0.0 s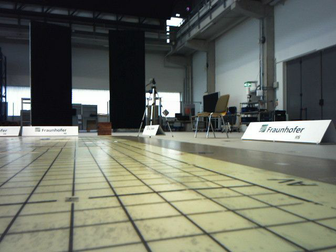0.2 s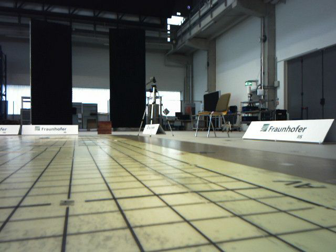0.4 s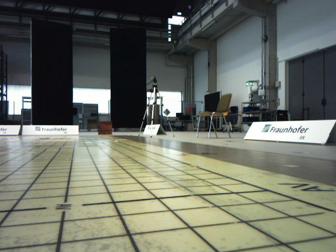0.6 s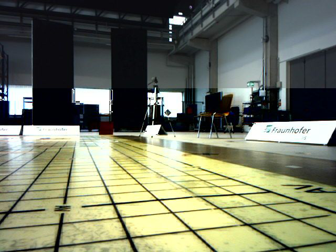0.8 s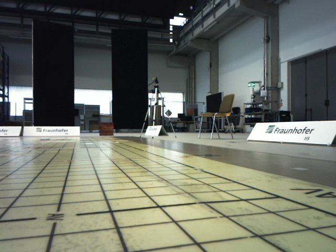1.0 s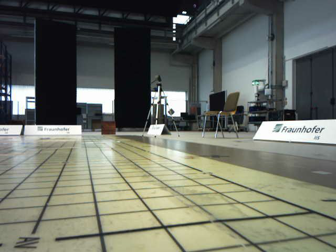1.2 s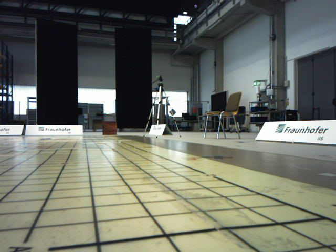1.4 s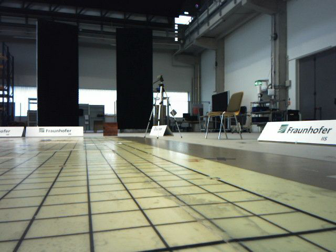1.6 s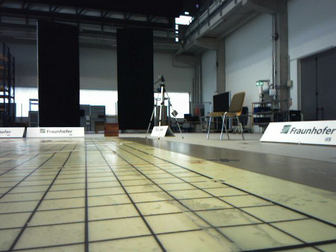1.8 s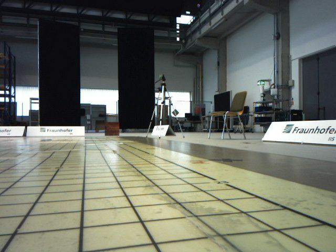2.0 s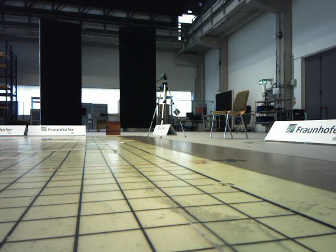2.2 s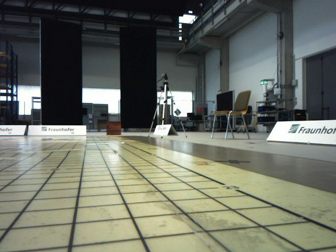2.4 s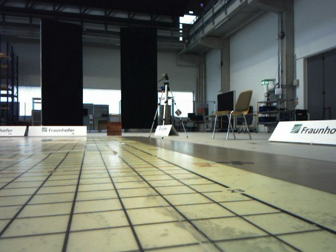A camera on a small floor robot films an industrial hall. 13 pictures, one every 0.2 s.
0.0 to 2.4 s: The camera travels forward, about 0.5 m, so what stands in front looms larger.
The film runs forward here.
